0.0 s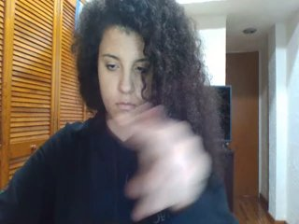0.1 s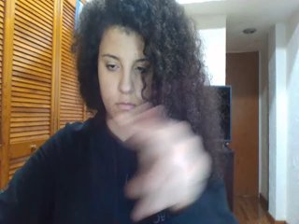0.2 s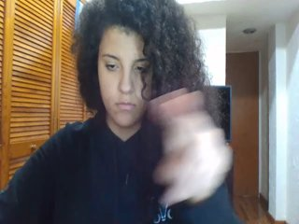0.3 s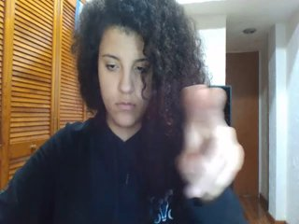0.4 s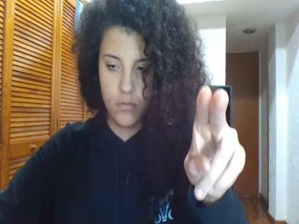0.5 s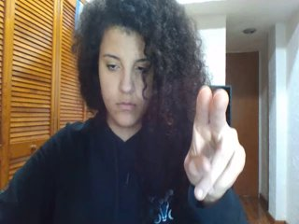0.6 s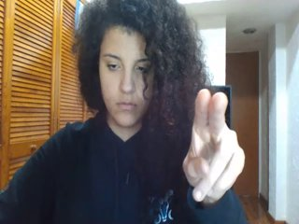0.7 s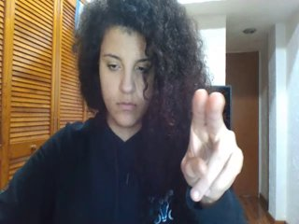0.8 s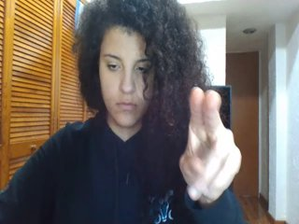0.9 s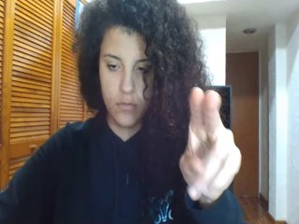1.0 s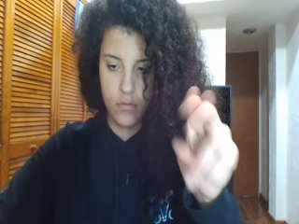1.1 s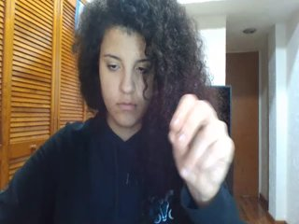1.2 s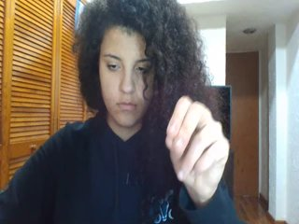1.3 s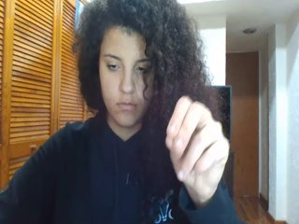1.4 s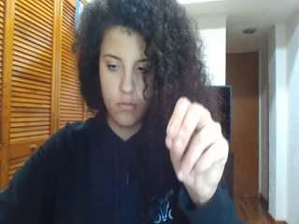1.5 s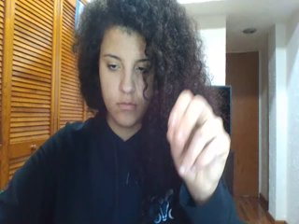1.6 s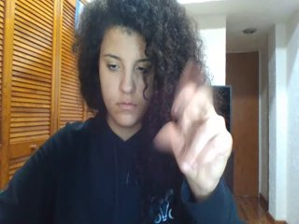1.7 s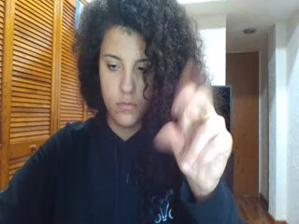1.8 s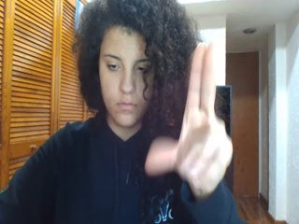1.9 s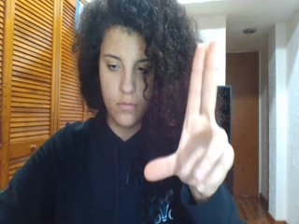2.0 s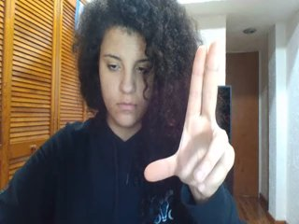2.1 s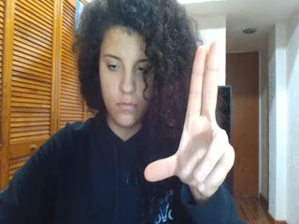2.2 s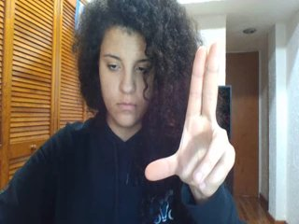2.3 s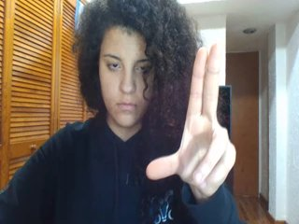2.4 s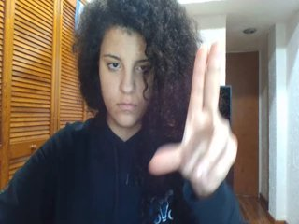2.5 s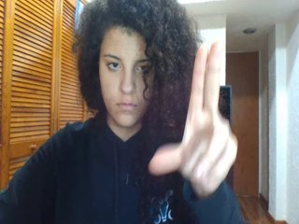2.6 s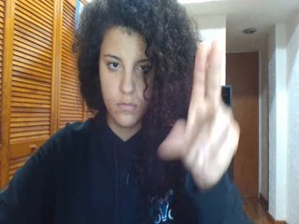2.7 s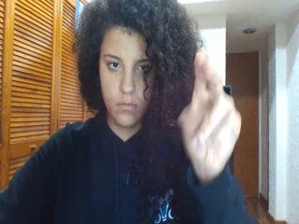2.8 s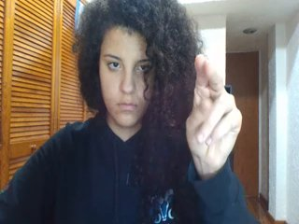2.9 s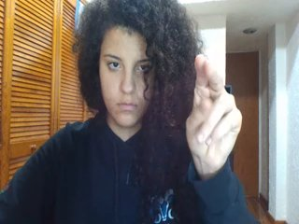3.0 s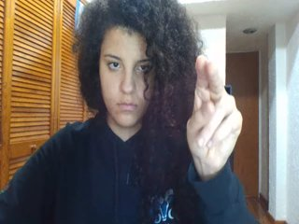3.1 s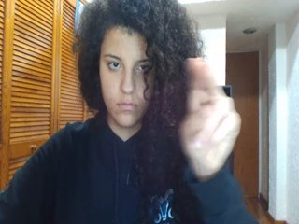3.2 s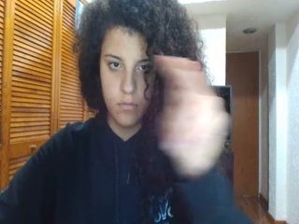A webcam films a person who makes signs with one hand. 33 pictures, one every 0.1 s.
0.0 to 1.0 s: Pointing with two fingers.
1.1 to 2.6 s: Zoom in.
2.7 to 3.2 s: Pointing with two fingers.
